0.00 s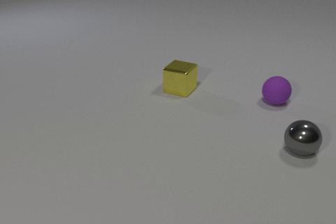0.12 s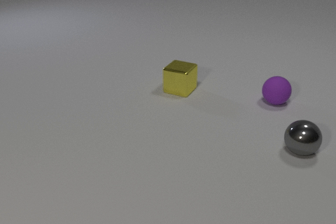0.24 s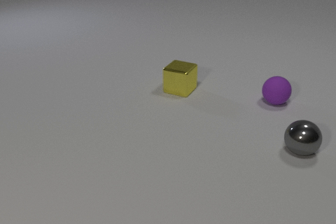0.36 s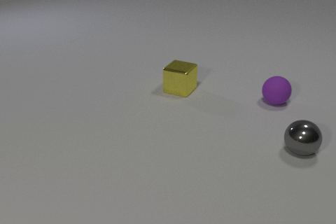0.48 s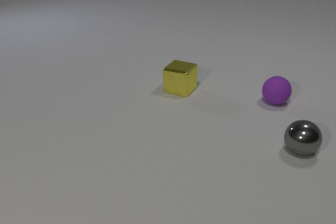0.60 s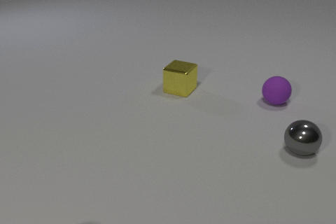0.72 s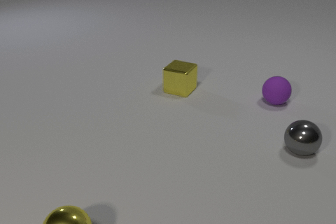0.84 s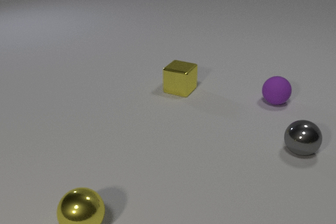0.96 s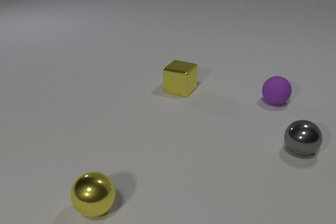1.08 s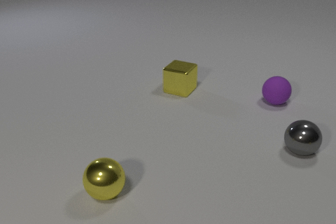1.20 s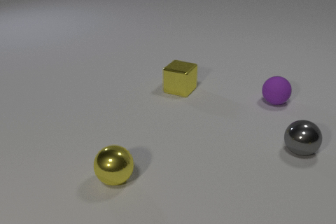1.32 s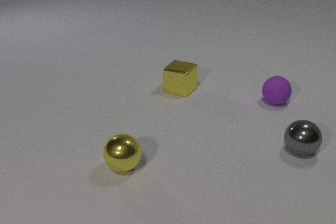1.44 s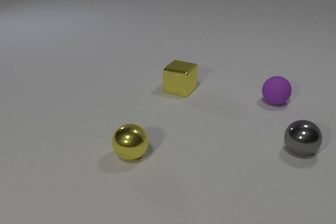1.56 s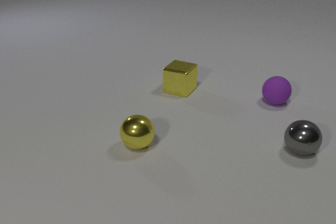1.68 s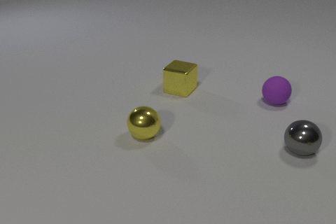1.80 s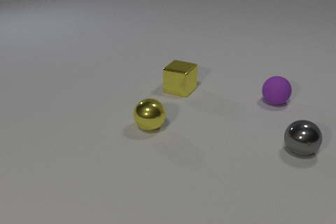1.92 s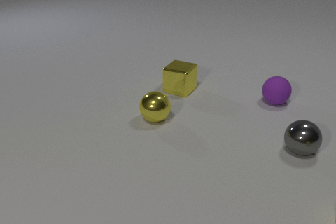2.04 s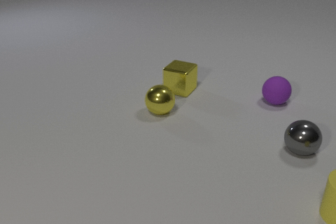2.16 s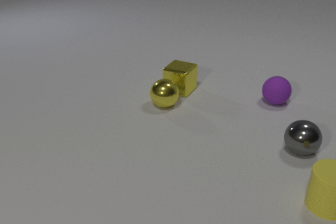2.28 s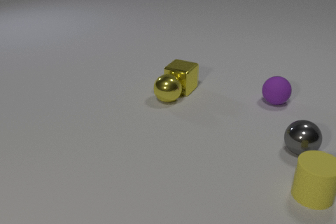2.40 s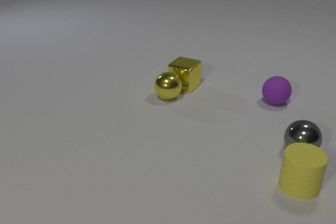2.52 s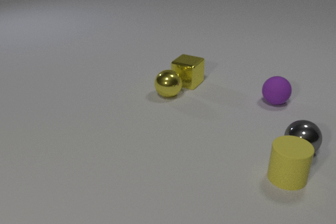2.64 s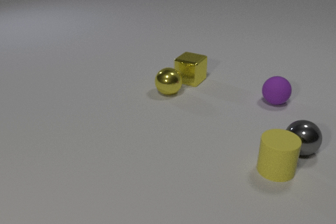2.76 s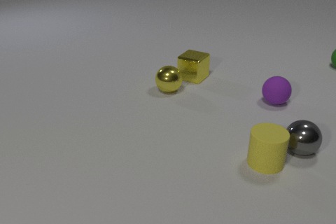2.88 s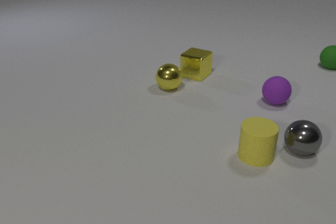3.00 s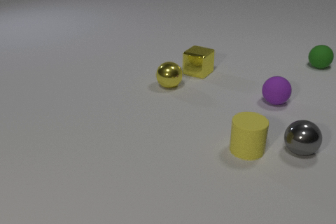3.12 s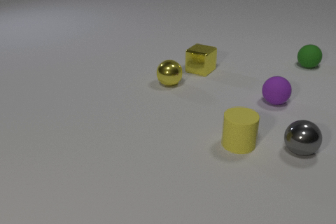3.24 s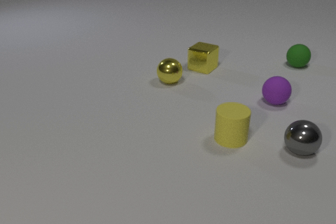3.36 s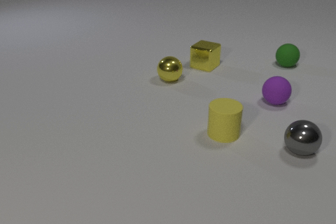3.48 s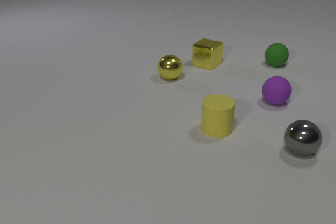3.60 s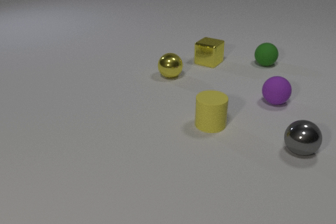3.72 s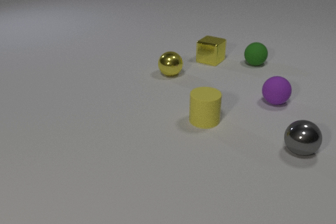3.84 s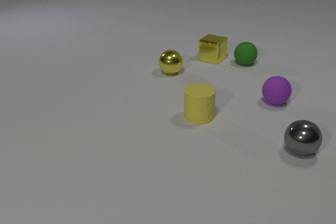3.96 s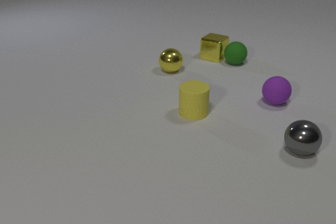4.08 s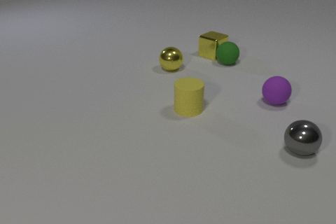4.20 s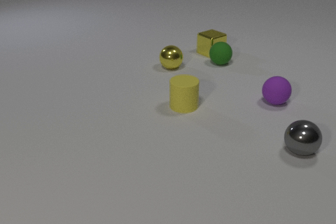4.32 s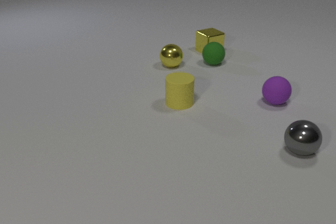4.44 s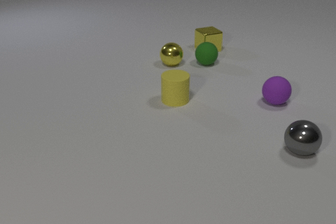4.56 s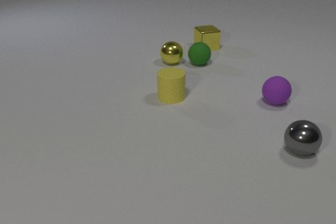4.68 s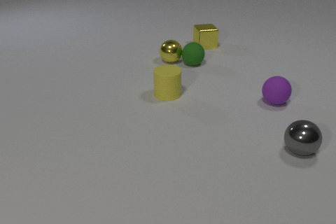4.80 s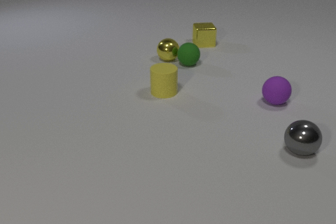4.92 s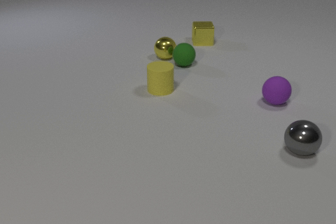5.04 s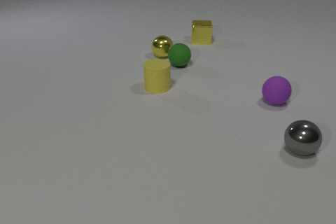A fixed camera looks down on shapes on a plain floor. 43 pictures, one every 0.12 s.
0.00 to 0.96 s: The yellow metal sphere comes in at the bottom edge, rolls away from the camera and to the right.
0.96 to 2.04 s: The yellow metal sphere rolls away from the camera and to the right. The yellow rubber cylinder comes in at the right edge, slides to the left and away from the camera.
2.04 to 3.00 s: The yellow metal sphere rolls away from the camera. The yellow metal cube slides away from the camera and to the right. The green rubber sphere comes in at the right edge, rolls to the left. The yellow rubber cylinder slides to the left and away from the camera. The yellow metal sphere and the yellow metal cube collide.
3.00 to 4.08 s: The yellow metal sphere rolls away from the camera. The yellow metal cube slides away from the camera. The green rubber sphere rolls to the left. The yellow rubber cylinder slides away from the camera and to the left. The yellow metal cube and the green rubber sphere collide.
4.08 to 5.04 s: The yellow metal sphere rolls away from the camera. The yellow metal cube slides away from the camera, spins so that its near face slides to the left, clockwise seen from above. The green rubber sphere rolls to the left. The yellow rubber cylinder slides away from the camera and to the left. The yellow metal sphere and the green rubber sphere collide.
How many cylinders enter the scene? 1.
Are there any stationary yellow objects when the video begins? yes.
What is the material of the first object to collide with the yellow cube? metal.
